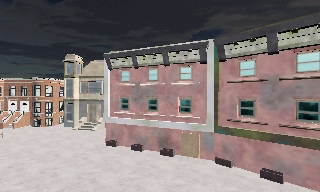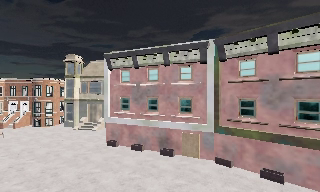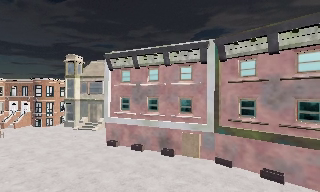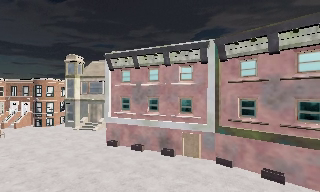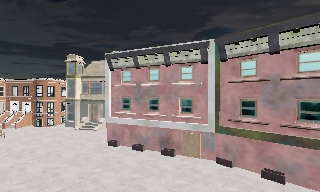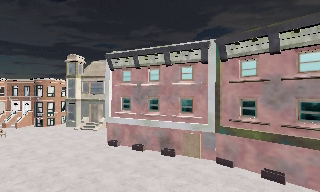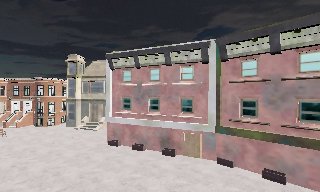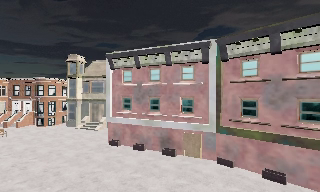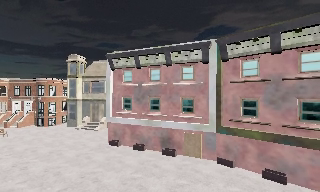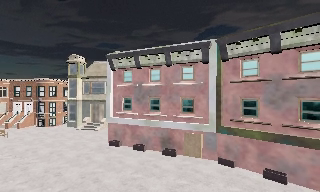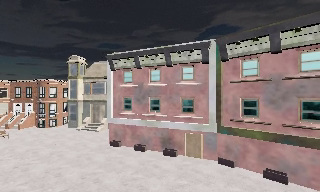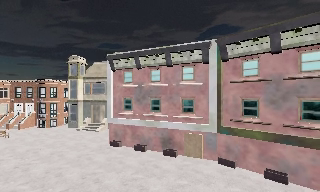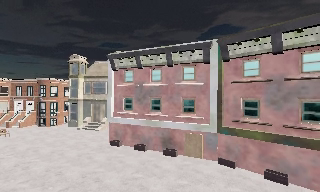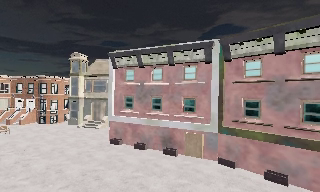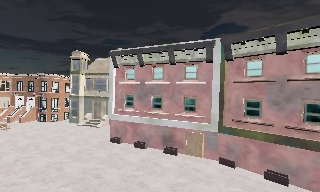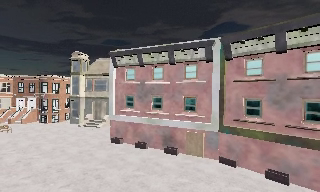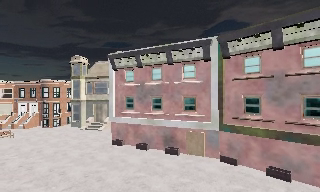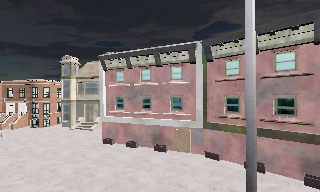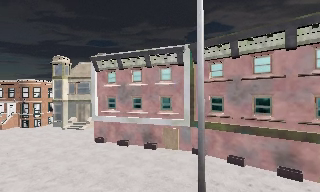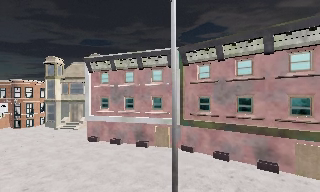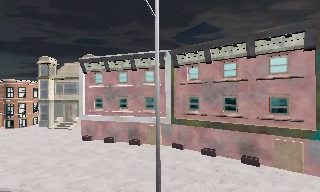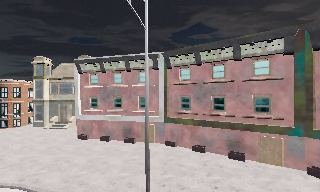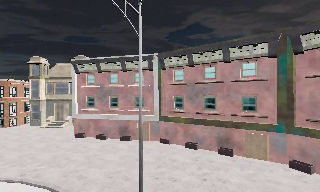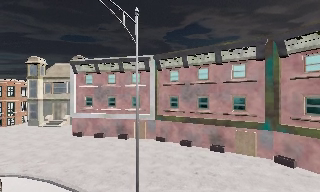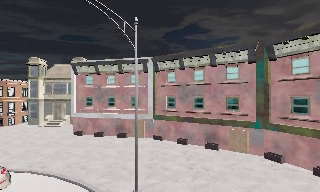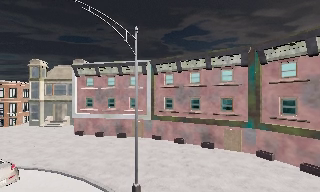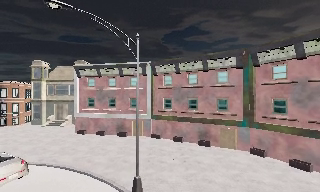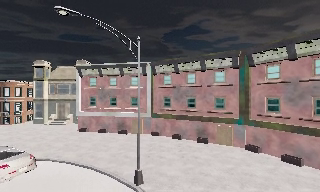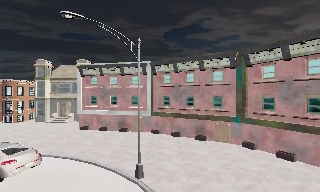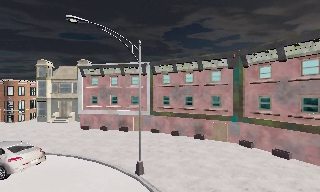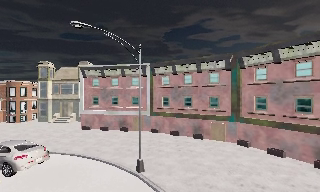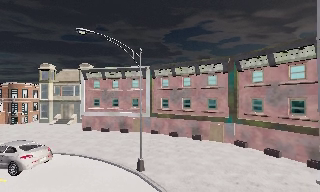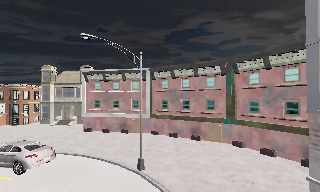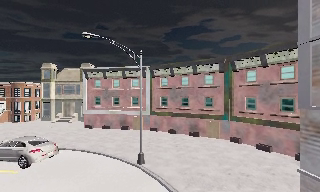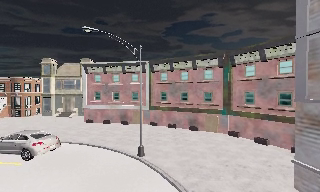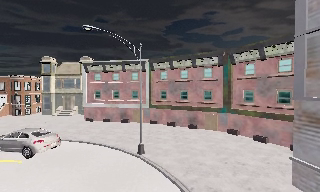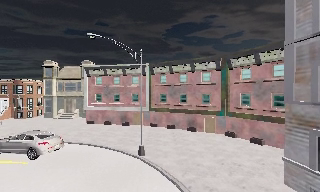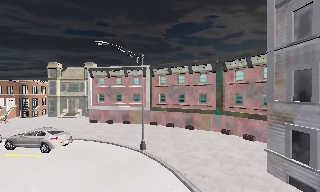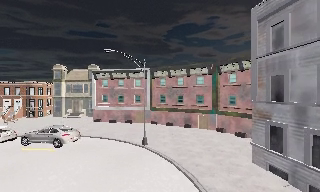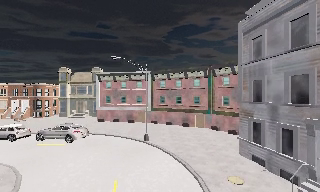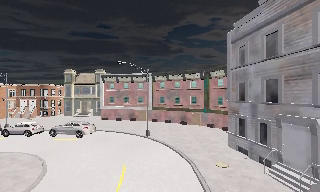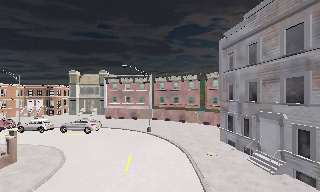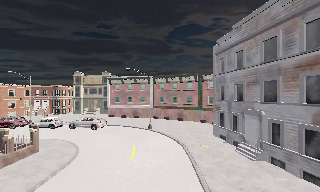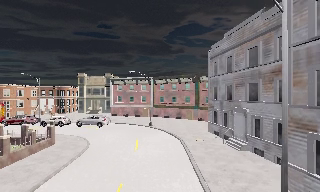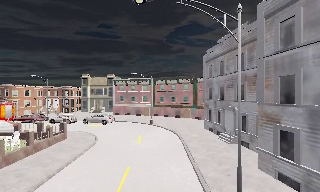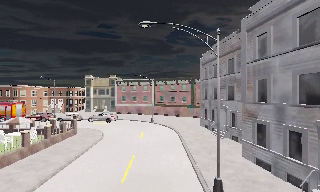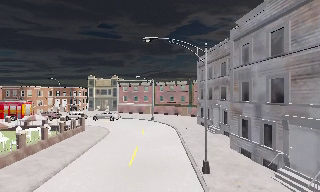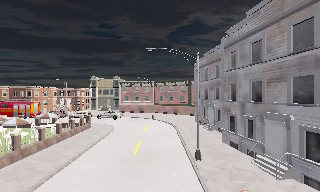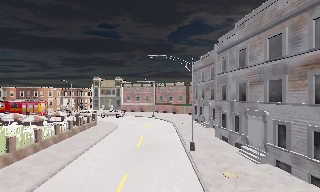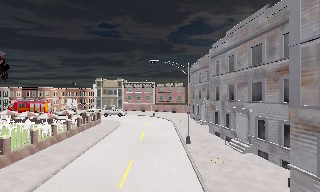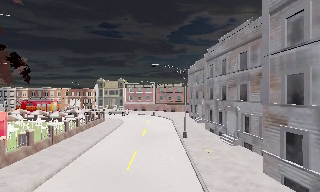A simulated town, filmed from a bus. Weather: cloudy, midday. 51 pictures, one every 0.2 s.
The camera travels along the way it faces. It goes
backward.
0.0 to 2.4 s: The camera keeps its place and its aim.
2.4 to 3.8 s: The camera travels backward and to its right, about 2 m, so what stands in front gets smaller. It gains speed.
3.8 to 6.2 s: The camera travels backward, about 7 m, so what stands in front gets smaller.
6.2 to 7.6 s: The camera travels backward, about 4 m, so what stands in front gets smaller. It gains speed.
7.6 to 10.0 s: The camera travels backward, about 25 m, so what stands in front gets smaller.
The film runs backward here.
